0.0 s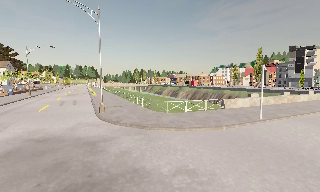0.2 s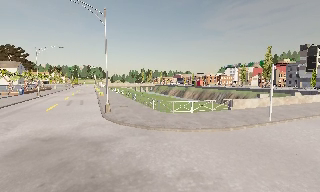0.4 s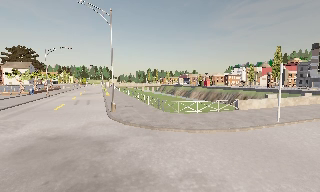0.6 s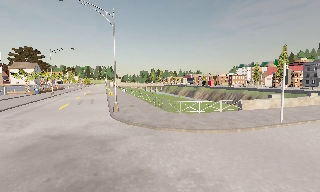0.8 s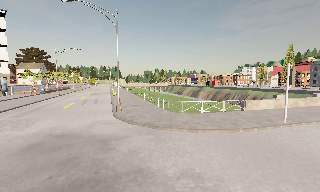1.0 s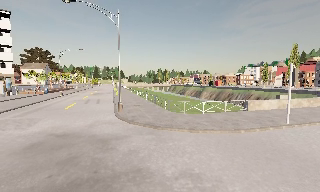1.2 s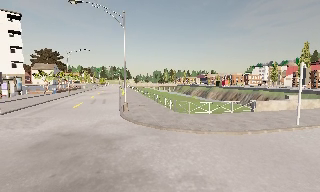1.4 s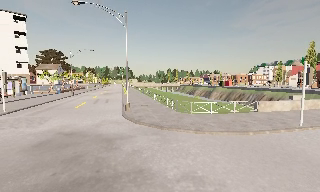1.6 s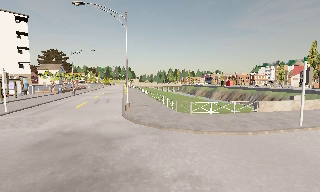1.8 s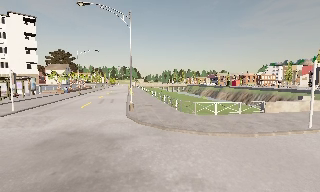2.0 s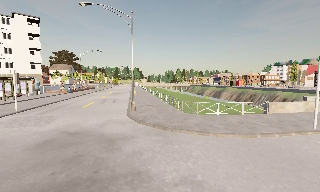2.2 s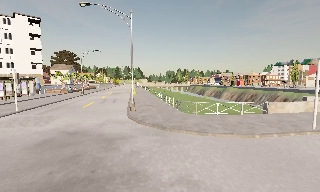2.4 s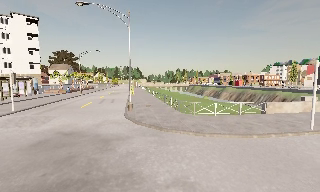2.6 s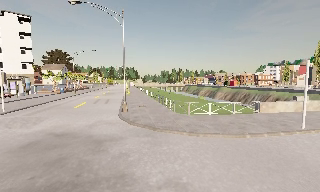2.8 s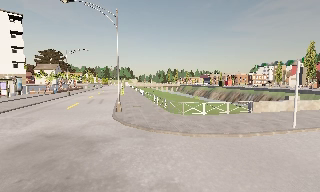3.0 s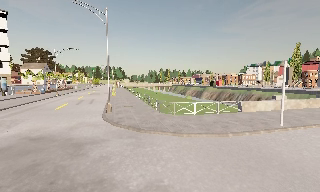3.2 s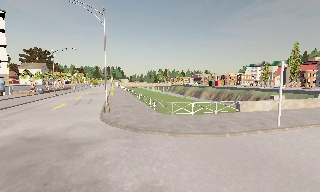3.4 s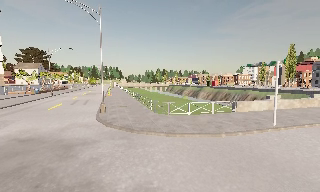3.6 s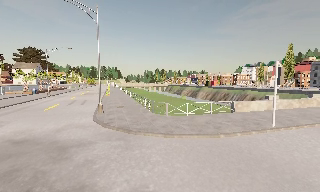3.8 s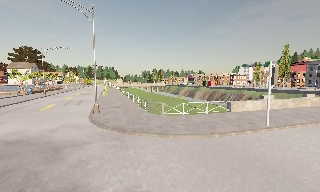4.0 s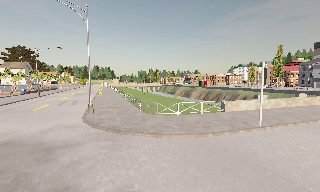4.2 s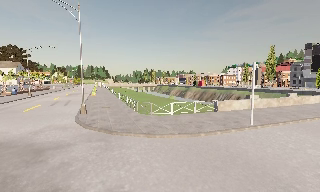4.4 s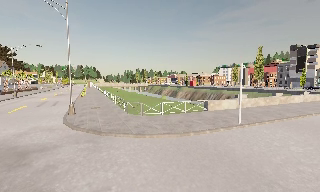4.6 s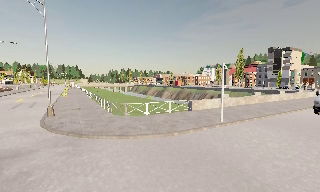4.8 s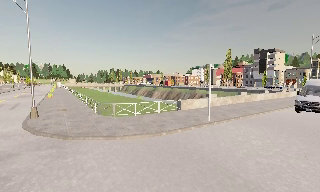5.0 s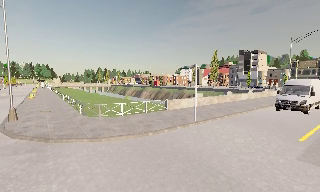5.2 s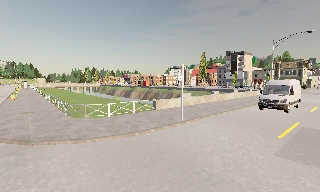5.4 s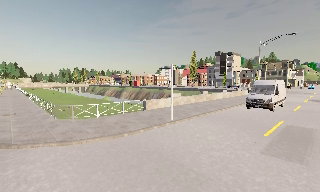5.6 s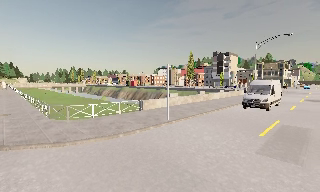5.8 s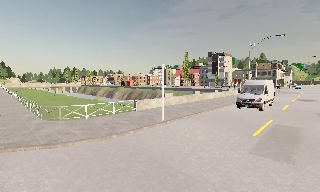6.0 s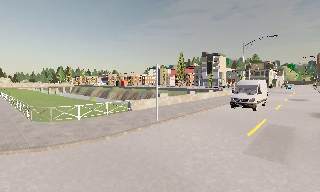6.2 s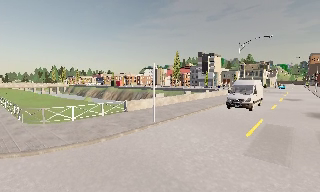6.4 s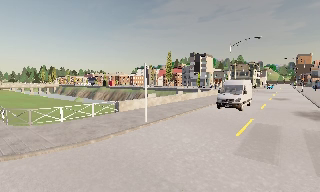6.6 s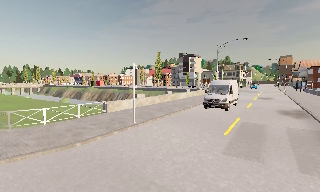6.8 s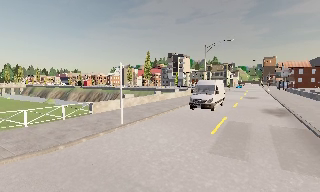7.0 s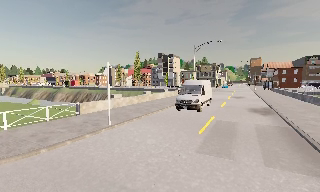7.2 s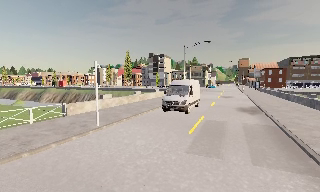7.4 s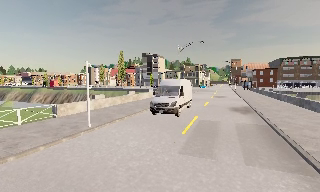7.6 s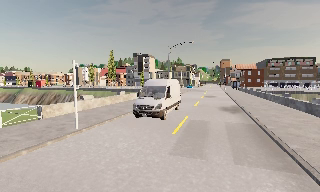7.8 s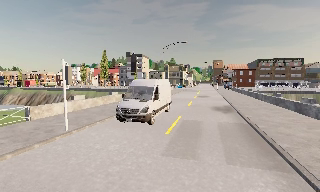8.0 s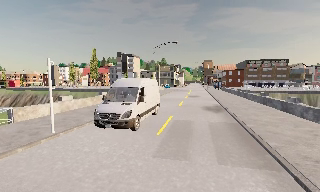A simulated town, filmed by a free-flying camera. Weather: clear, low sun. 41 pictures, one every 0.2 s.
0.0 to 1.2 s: The camera pans to its left, which is counterclockwise from overhead, by about 10 degrees. It travels to its right, about 0.5 m.
1.2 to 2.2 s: The camera shifts only a little, or ends up much as it began.
2.2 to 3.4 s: The camera travels to its right, about 0.5 m, so close, fixed things drift to the left.
3.4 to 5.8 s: The scene slides to the left, as the camera pans about 30 degrees to its right. It travels to its right, about 1 m, so close, fixed things drift to the left.
5.8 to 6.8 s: The scene slides to the left, as the camera pans about 15 degrees to its right. It travels forward, about 0.5 m, so what stands in front looms larger.
6.8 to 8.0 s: The camera pans to its right, which is clockwise from overhead, by about 15 degrees.
The film runs forward here.
